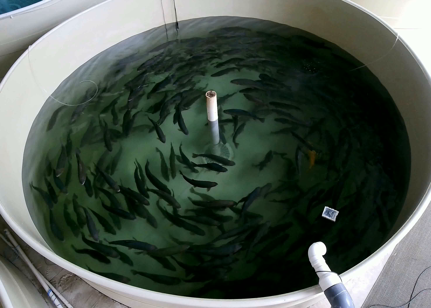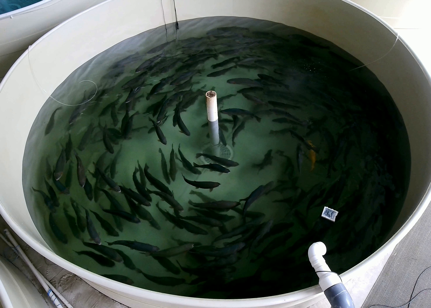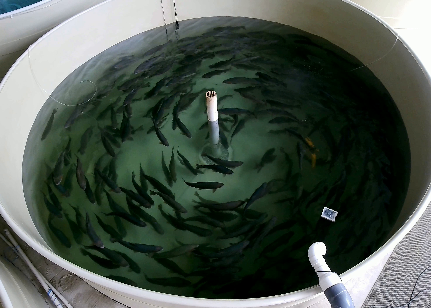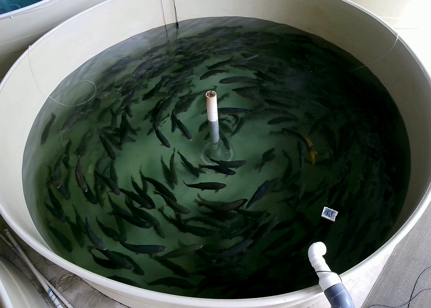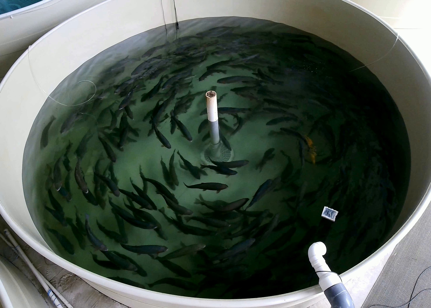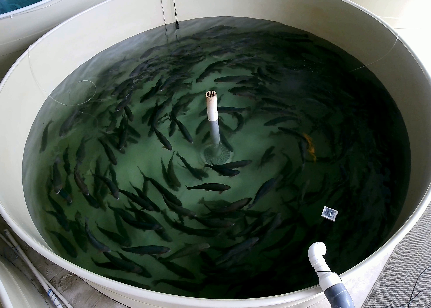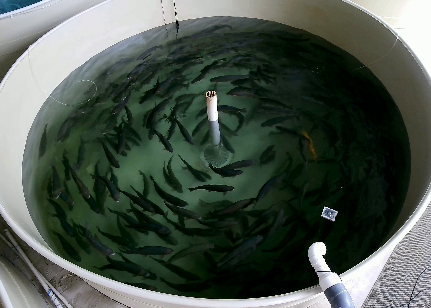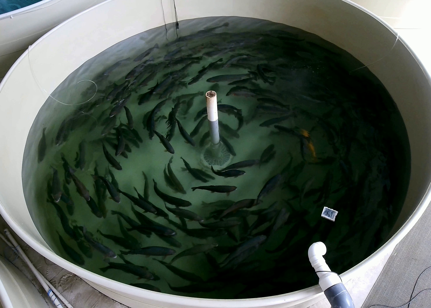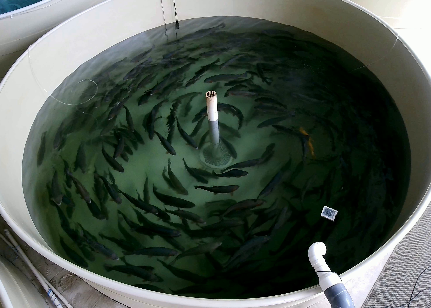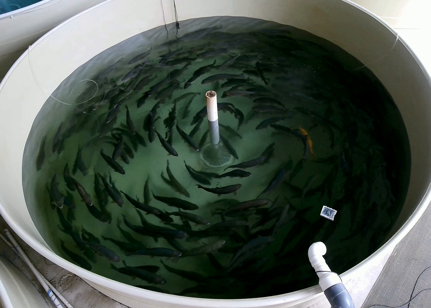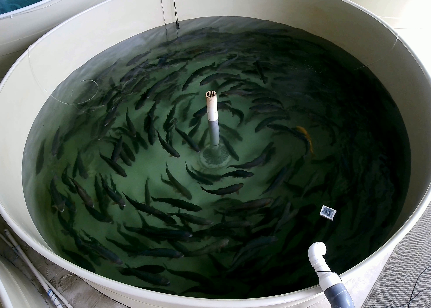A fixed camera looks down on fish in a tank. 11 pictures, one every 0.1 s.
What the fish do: Normal cruising.
